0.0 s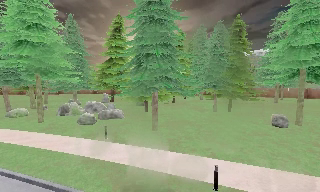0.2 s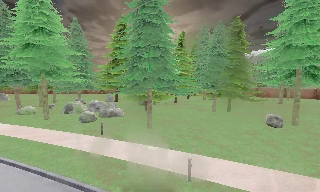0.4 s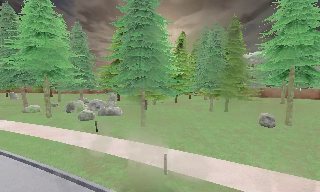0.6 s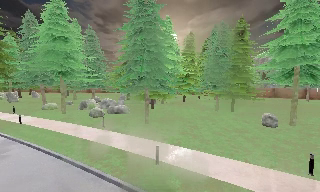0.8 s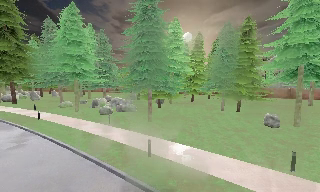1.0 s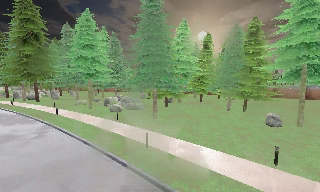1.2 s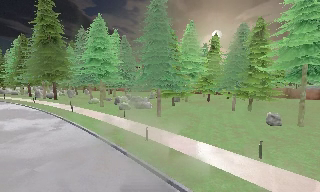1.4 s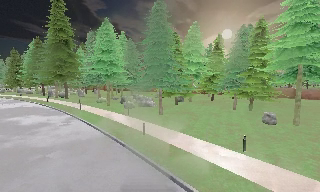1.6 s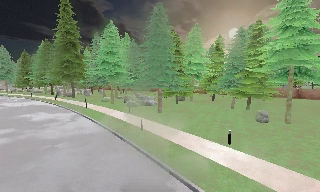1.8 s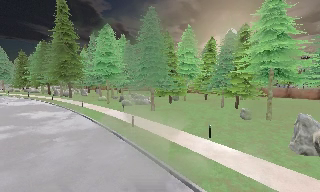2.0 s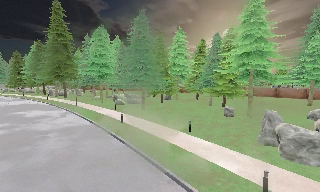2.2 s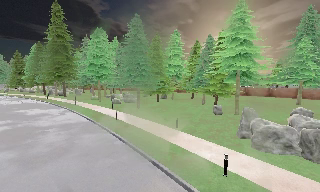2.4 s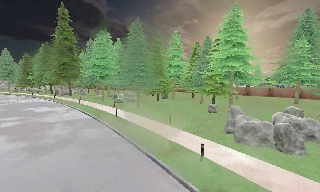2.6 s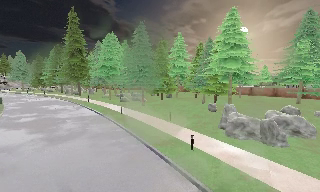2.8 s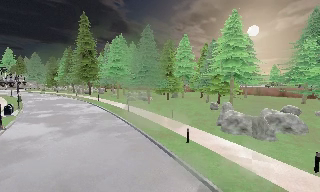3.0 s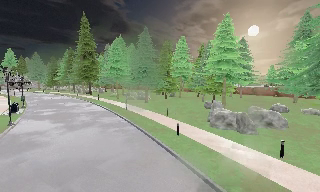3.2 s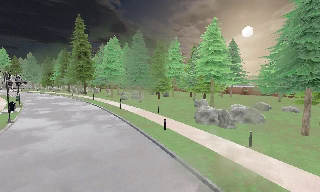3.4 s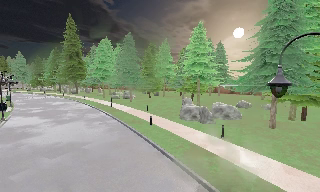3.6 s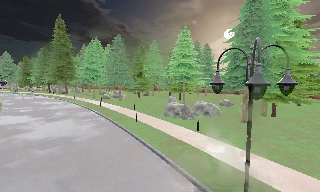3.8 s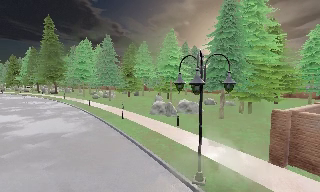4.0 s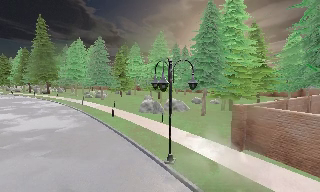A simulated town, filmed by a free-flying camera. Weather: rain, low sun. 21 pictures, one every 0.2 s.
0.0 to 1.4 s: The camera pans to its left, which is counterclockwise from overhead, by about 30 degrees. It travels to its right and backward, about 9 m.
1.4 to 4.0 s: The camera travels backward and to its right, about 18 m, so what stands in front gets smaller.
The film runs backward here.
